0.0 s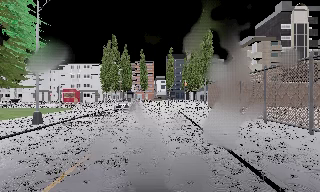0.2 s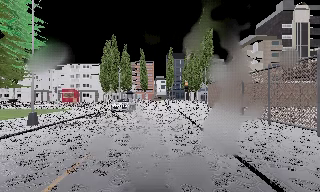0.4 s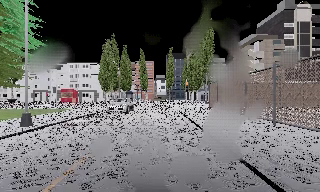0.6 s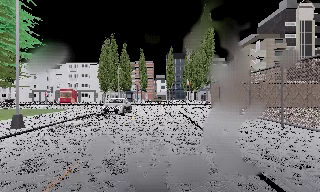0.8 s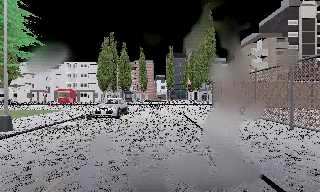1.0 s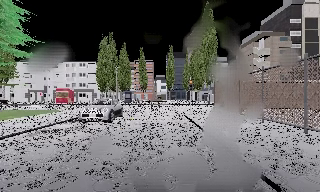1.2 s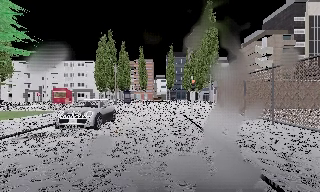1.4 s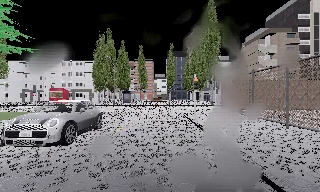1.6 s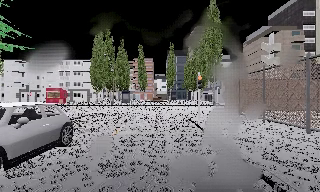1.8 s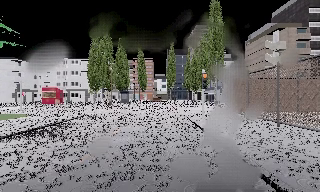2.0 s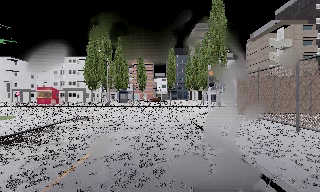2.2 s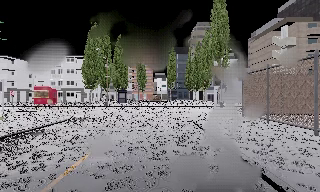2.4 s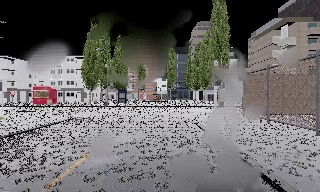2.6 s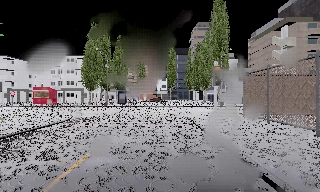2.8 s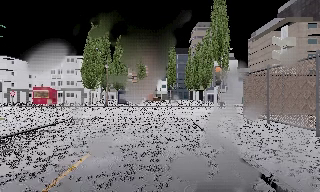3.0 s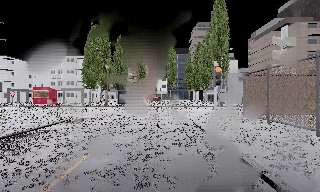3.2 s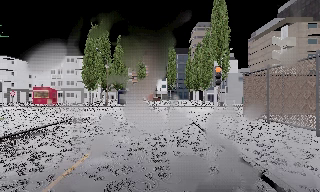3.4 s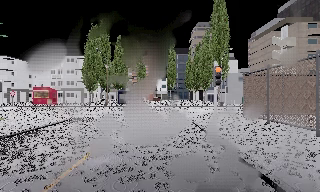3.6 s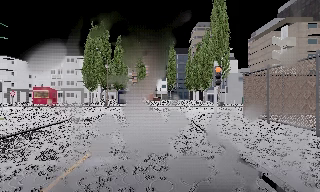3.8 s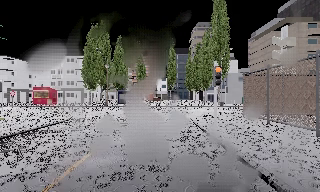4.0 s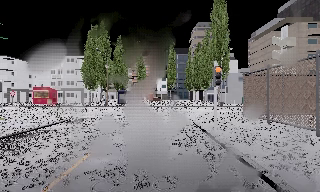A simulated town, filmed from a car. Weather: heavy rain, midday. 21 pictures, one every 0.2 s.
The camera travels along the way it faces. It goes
forward.
0.0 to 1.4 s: The camera travels forward, about 4.5 m, so what stands in front looms larger. It gains speed.
1.4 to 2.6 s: The camera travels forward, about 4 m, so what stands in front looms larger. It loses speed.
2.6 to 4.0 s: The camera keeps its place and its aim.
The film runs forward here.
